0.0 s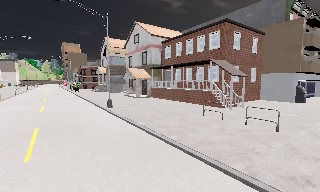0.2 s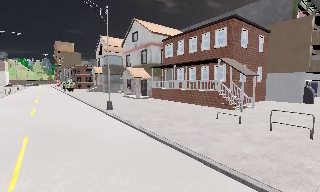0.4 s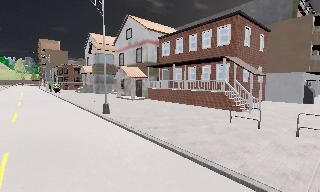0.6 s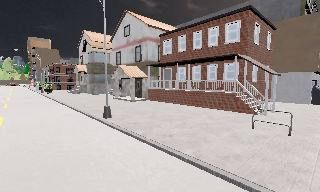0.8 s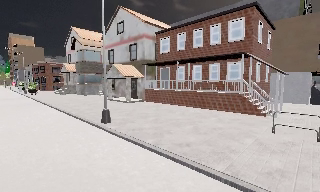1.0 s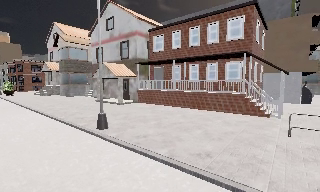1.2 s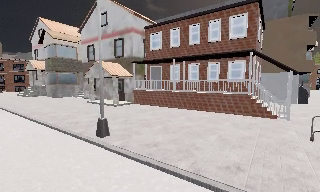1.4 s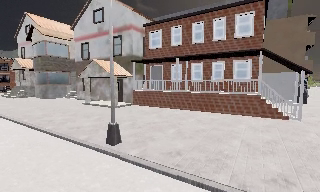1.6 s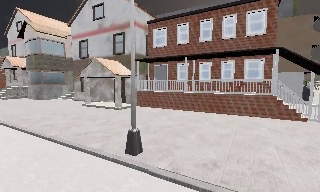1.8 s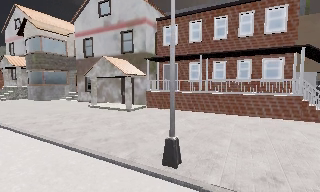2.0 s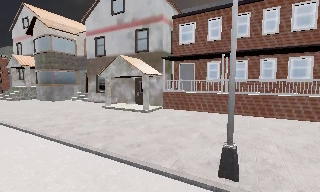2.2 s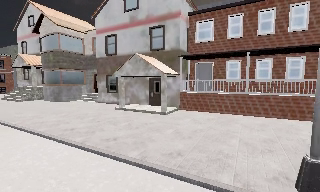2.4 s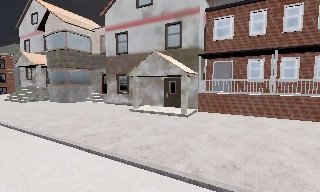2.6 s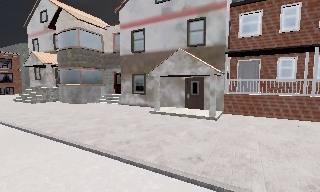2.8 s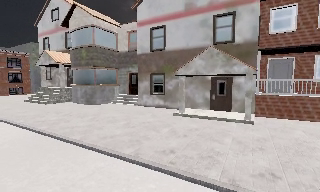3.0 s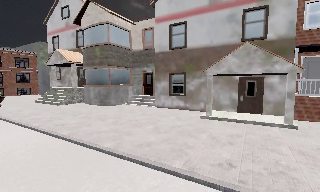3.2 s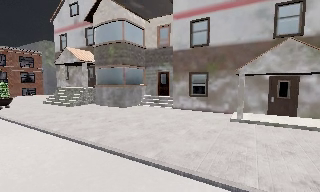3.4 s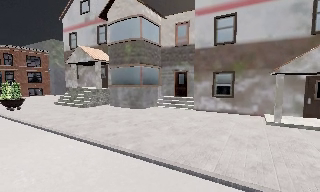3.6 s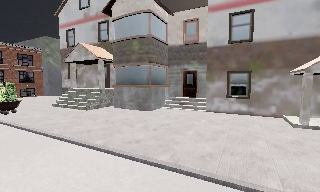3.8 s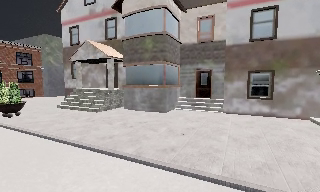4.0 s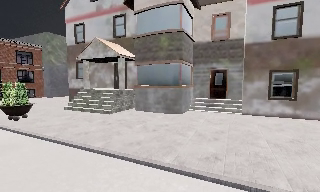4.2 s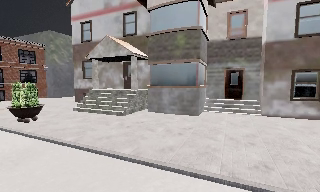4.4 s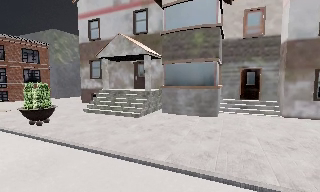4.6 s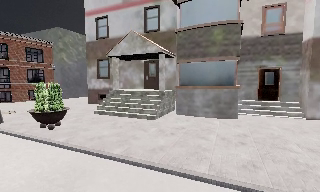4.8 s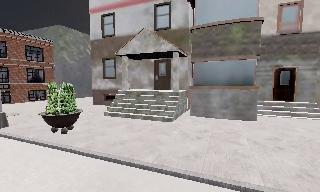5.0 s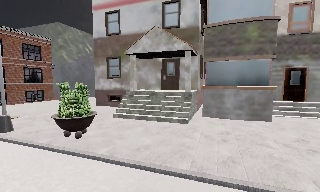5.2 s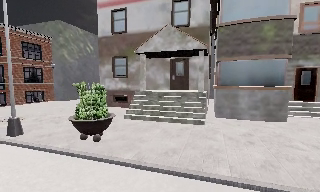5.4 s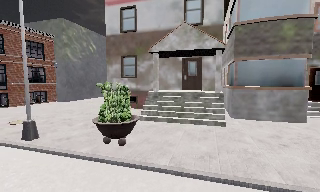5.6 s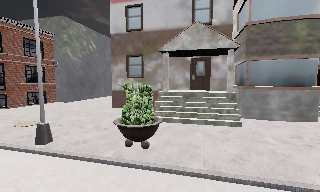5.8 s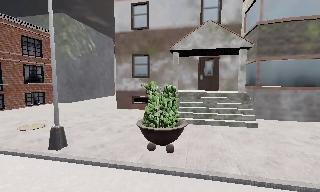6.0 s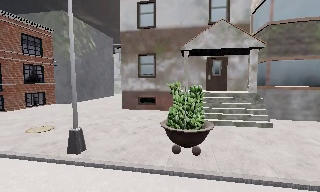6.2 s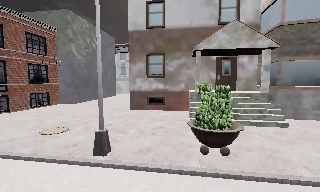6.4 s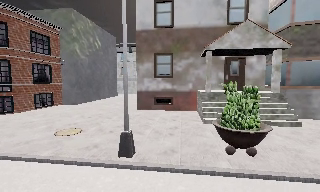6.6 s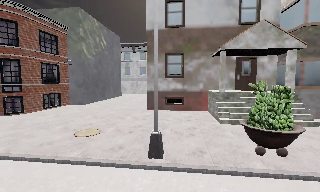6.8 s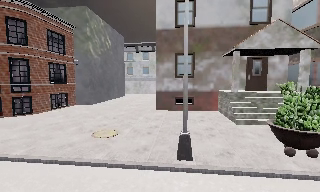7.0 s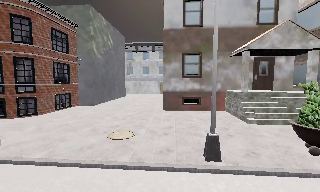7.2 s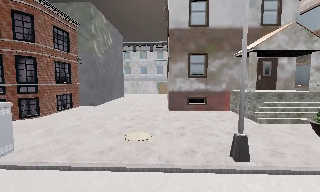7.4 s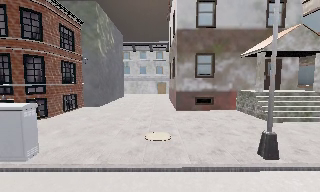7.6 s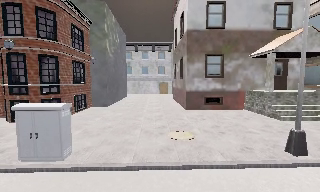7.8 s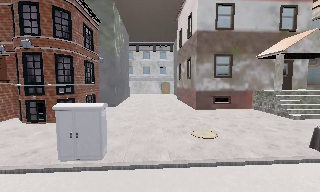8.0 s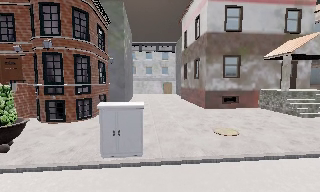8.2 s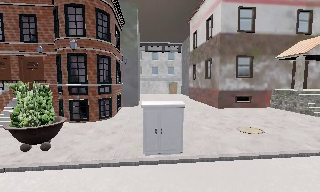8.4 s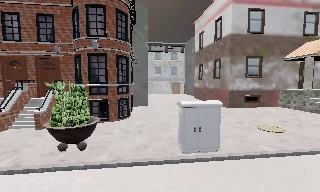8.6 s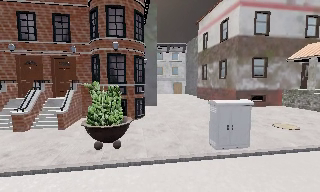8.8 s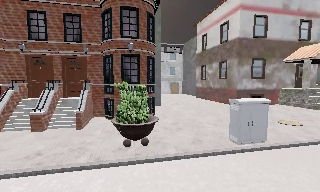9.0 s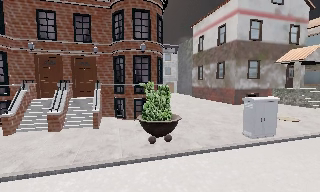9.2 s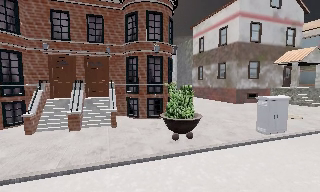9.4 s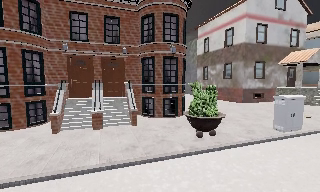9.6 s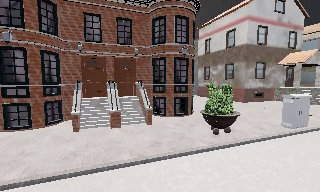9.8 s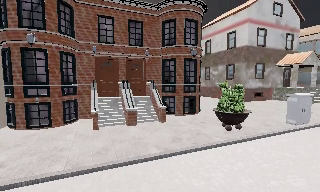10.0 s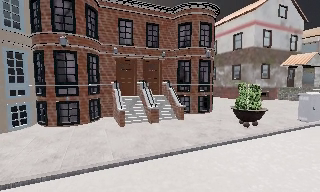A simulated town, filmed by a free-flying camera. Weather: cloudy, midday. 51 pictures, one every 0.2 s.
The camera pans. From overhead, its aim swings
clockwise.
0.0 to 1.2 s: The camera pans to its right, which is clockwise from overhead, by about 20 degrees. It travels forward and to its left, about 8 m, so what stands in front looms larger.
1.2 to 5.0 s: The camera pans to its right, which is clockwise from overhead, by about 15 degrees. It travels to its left and forward, about 25 m, so close, fixed things drift to the right.
5.0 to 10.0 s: The camera pans to its right, which is clockwise from overhead, by about 45 degrees. It travels to its left, about 25 m, so close, fixed things drift to the right.
The film runs forward here.
